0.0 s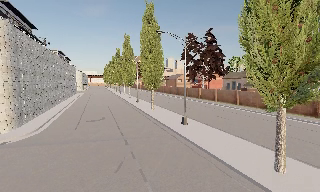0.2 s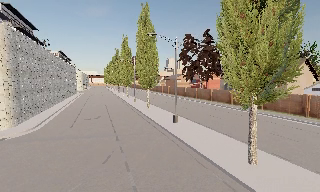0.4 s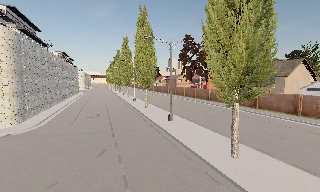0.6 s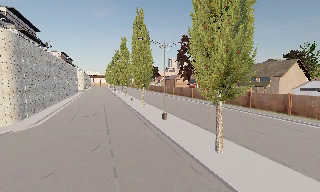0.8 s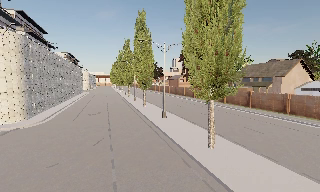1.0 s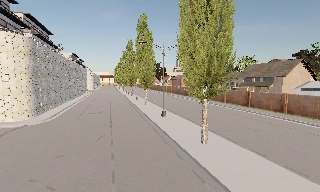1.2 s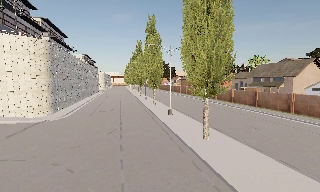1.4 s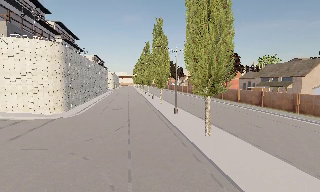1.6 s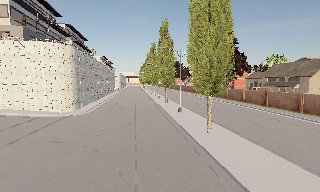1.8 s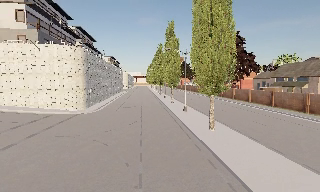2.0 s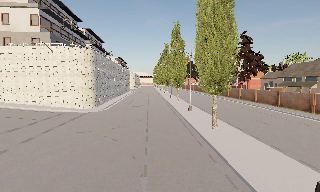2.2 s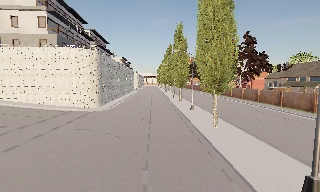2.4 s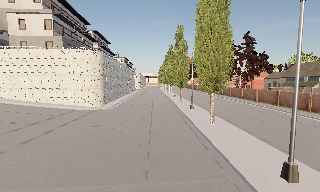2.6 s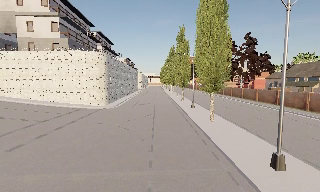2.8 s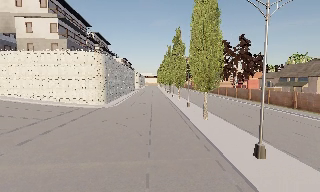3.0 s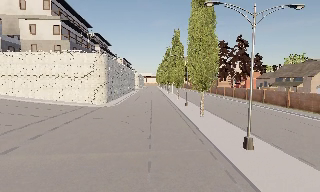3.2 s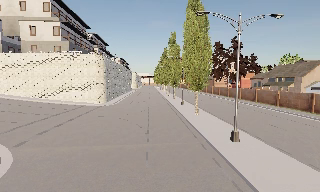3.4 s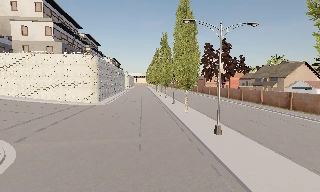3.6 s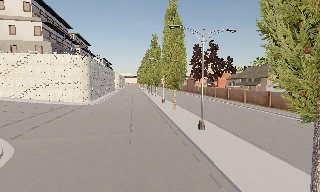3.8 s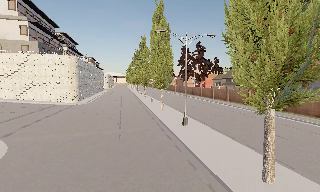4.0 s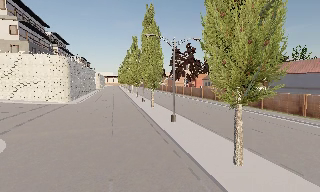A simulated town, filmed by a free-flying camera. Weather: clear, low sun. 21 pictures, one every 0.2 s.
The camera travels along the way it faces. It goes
backward.
0.0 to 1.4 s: The camera pans to its left, which is counterclockwise from overhead, by about 10 degrees. It travels backward and to its right, about 6 m, so what stands in front gets smaller.
1.4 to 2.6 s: The camera travels backward, about 4.5 m, so what stands in front gets smaller.
2.6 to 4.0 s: The camera pans to its right, which is clockwise from overhead, by about 15 degrees. It travels backward, about 8 m, so what stands in front gets smaller.
The film runs forward here.
